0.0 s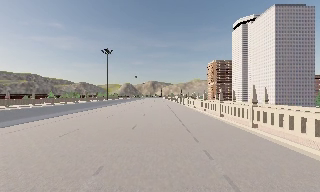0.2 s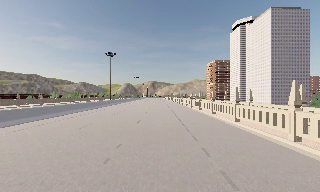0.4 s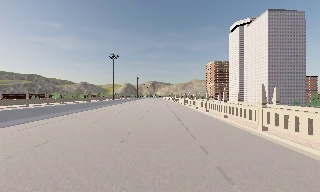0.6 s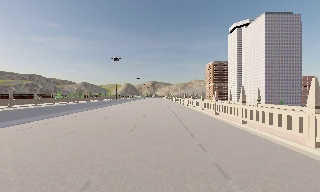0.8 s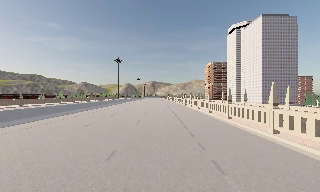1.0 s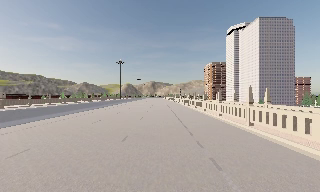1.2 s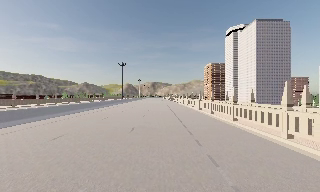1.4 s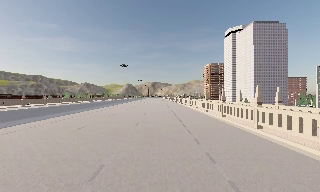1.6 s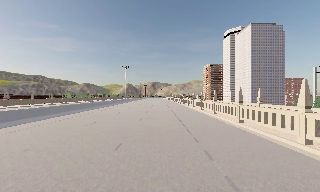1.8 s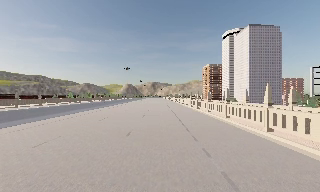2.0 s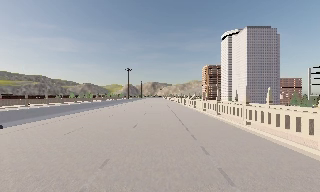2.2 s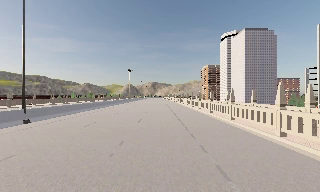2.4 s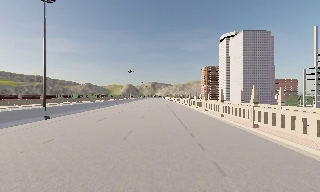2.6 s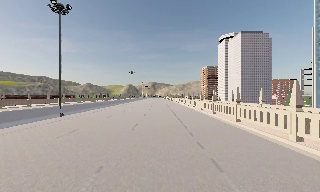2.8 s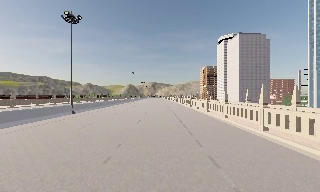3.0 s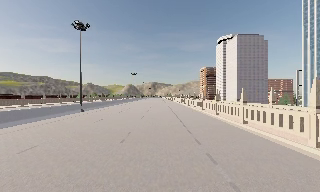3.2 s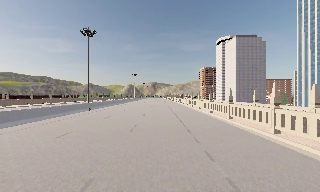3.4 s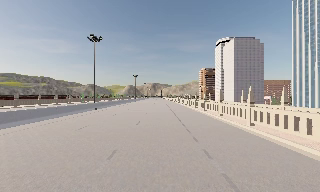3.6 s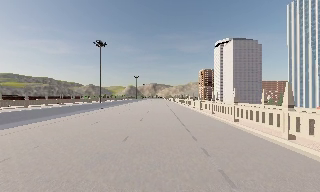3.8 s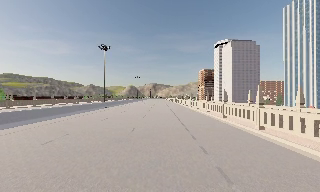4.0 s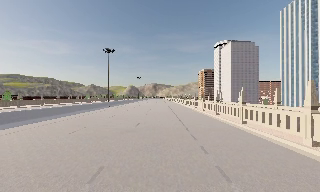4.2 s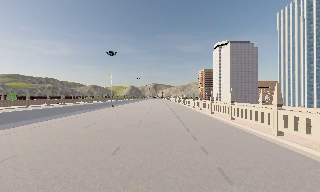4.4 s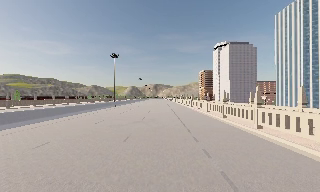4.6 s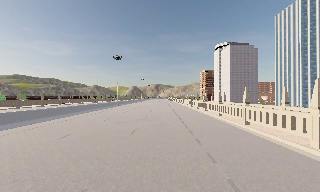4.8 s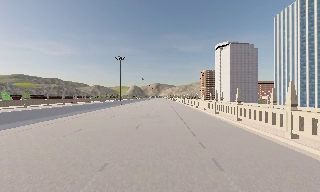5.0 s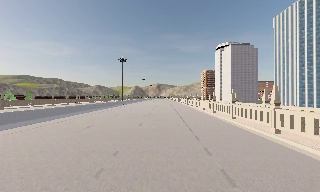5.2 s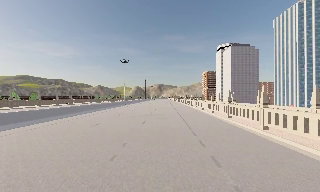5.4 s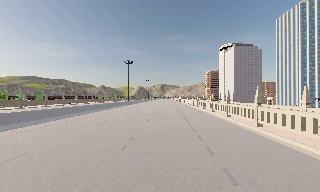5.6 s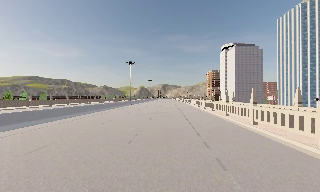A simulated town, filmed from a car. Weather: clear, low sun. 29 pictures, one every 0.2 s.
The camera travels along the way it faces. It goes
backward.
0.0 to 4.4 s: The camera travels backward, about 50 m, so what stands in front gets smaller.
4.4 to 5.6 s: The camera travels backward, about 7 m, so what stands in front gets smaller. It loses speed.
The film runs backward here.
